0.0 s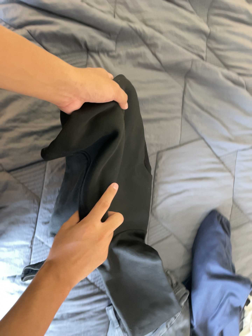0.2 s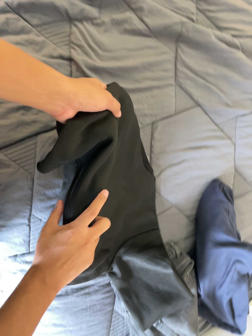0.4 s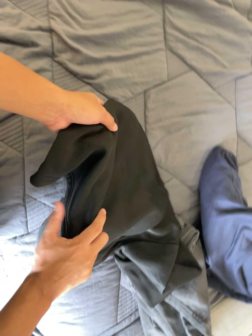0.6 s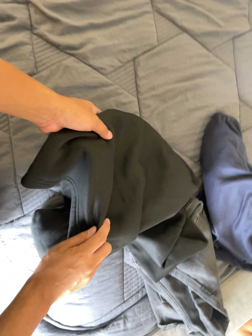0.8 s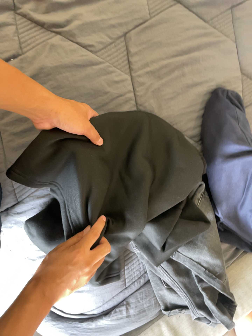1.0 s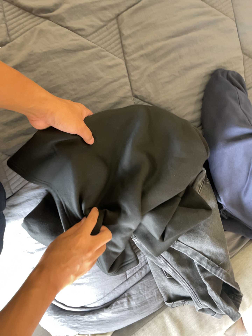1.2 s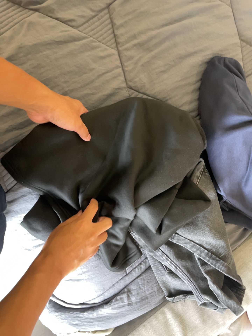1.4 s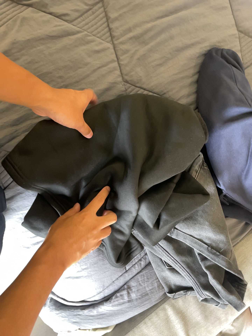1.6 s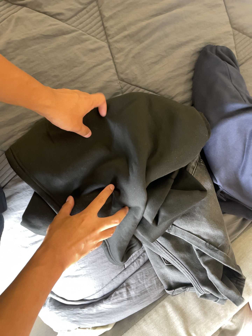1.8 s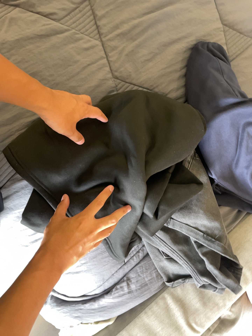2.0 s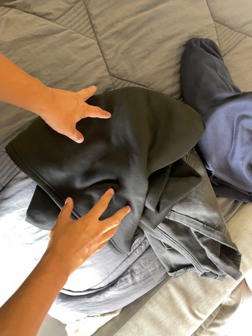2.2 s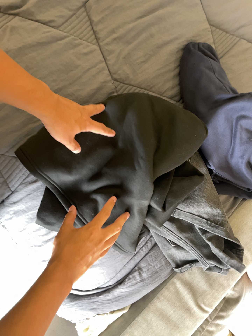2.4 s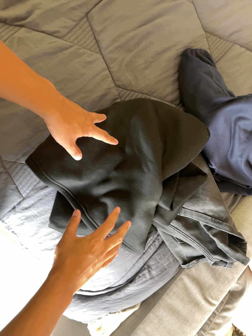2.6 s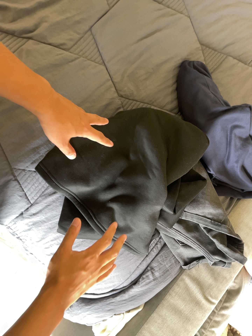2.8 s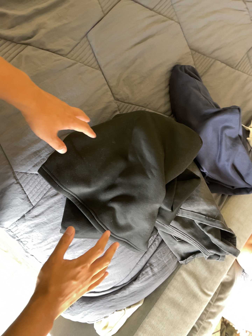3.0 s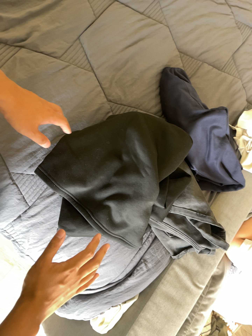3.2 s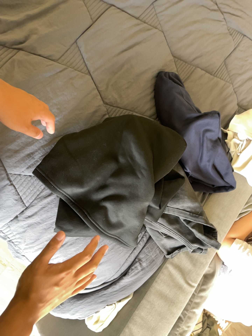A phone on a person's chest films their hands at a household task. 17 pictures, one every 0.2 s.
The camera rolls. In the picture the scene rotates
counterclockwise.
0.0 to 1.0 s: The camera pans to its left by about 10 degrees. It travels toward the bottom of its view, to its right and forward, about 30 cm, so close, fixed things drift upward. Its aim tips toward the bottom of its view by about 10 degrees, and the scene shifts upward. It rolls about its line of sight by about 20 degrees, and the scene rotates counterclockwise.
1.0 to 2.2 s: The camera rolls about its line of sight by about 10 degrees, and the scene rotates counterclockwise.
2.2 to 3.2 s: The camera pans to its right by about 15 degrees. It travels to its left and backward, about 18 cm.
The film runs backward here.
